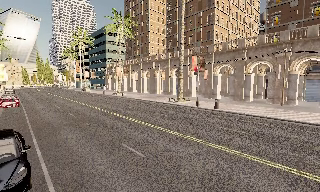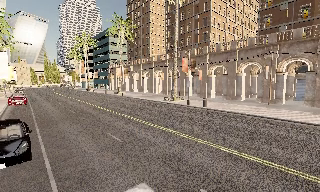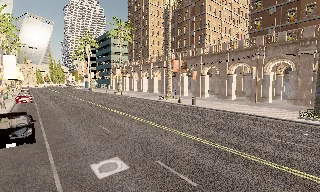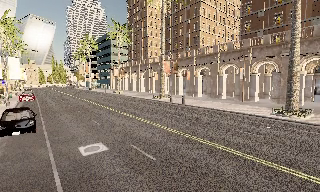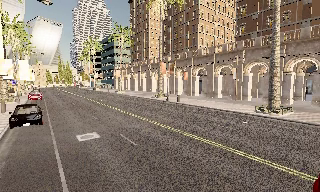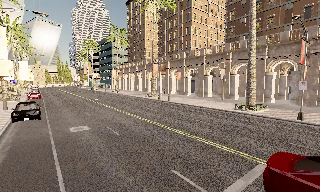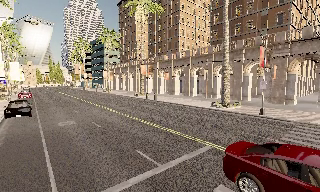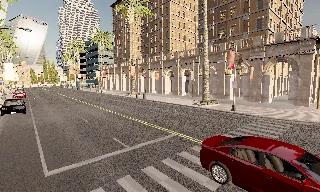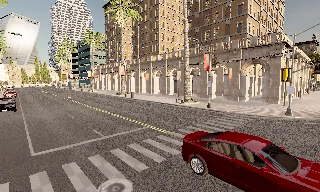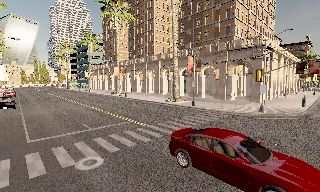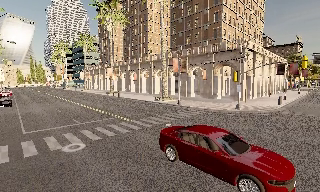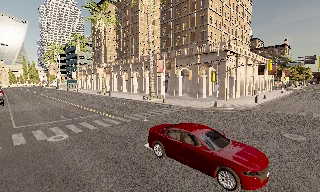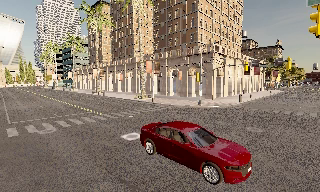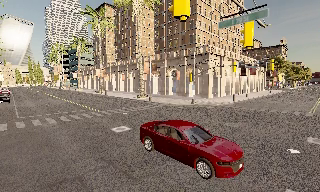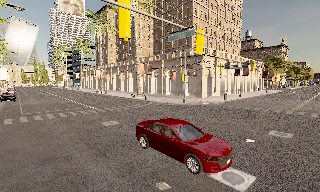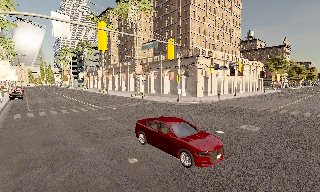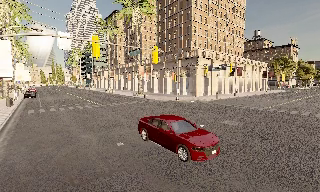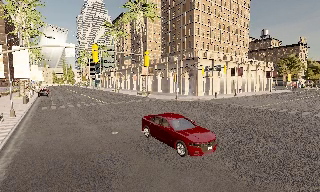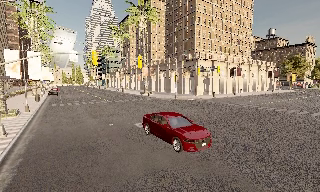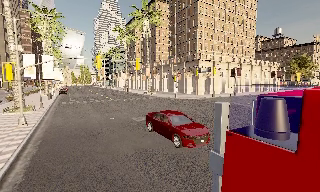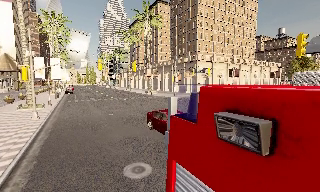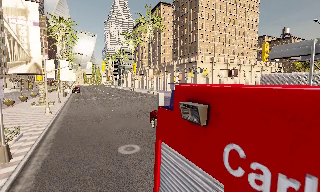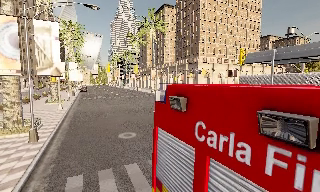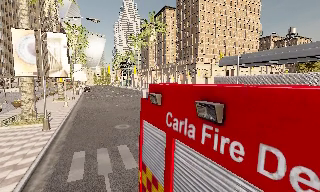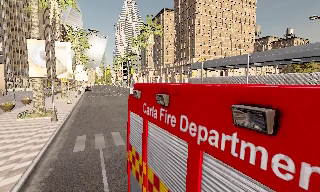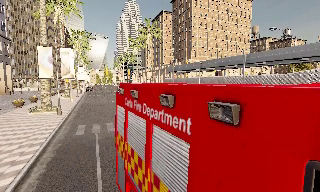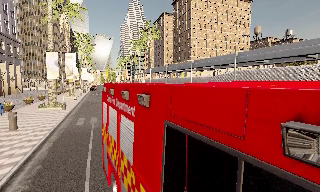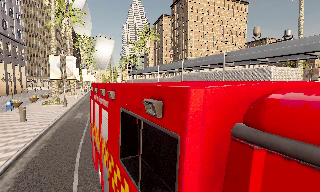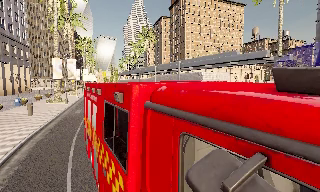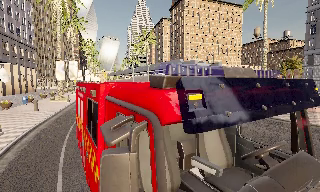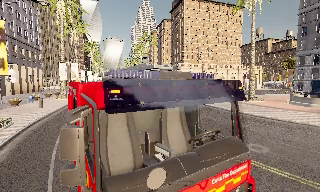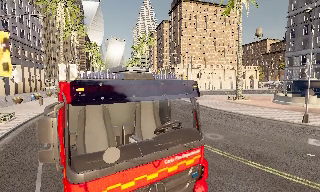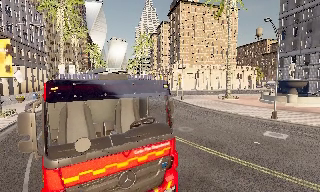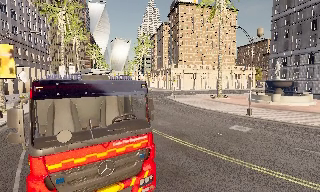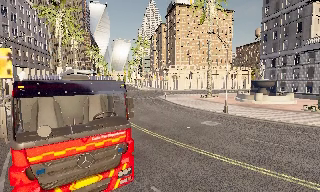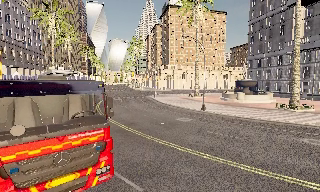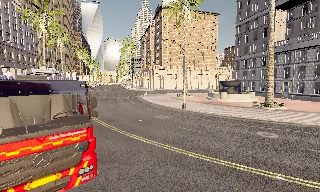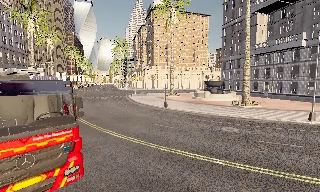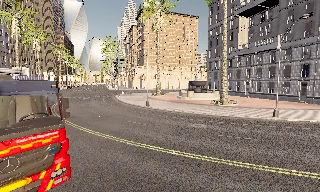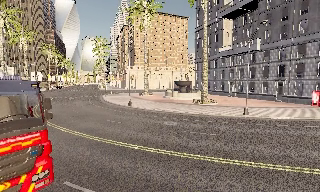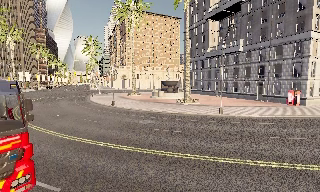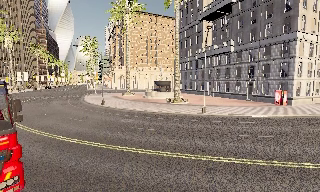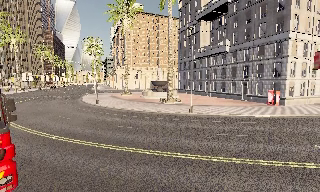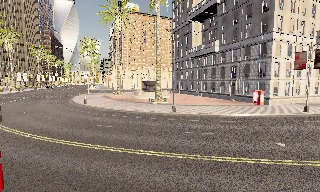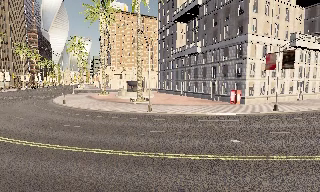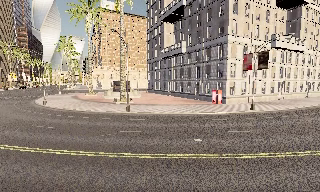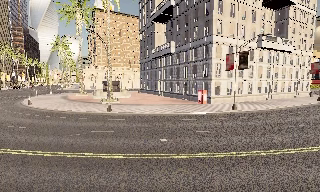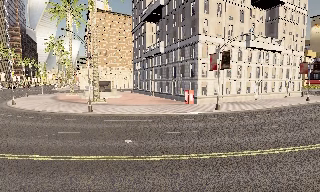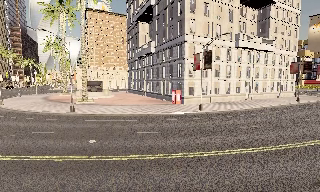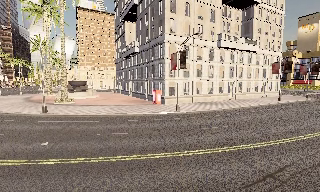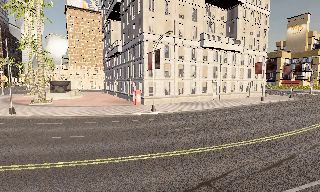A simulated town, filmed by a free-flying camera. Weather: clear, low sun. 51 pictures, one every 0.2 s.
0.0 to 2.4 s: The camera travels backward and to its right, about 25 m, so what stands in front gets smaller.
2.4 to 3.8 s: The camera pans to its left, which is counterclockwise from overhead, by about 15 degrees. It travels backward and to its right, about 15 m, so what stands in front gets smaller.
3.8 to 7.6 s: The camera pans to its left, which is counterclockwise from overhead, by about 10 degrees. It travels backward and to its right, about 45 m, so what stands in front gets smaller.
7.6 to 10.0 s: The camera travels to its right, about 25 m, so close, fixed things drift to the left.
The film runs forward here.
